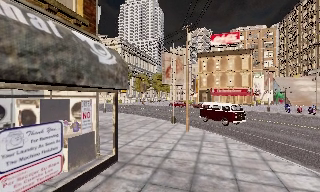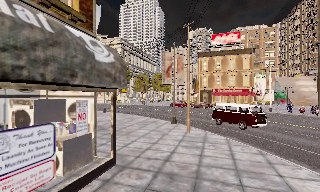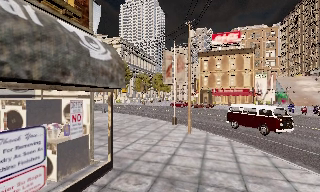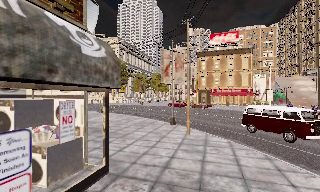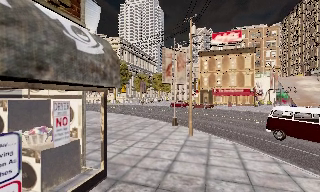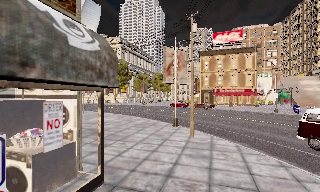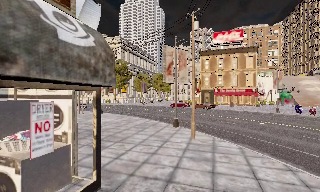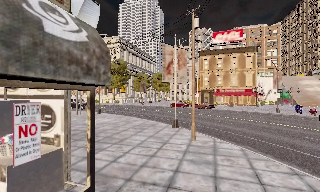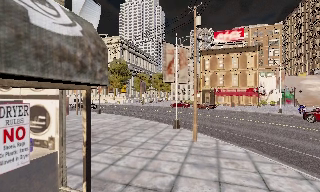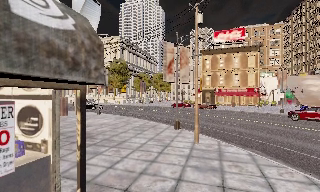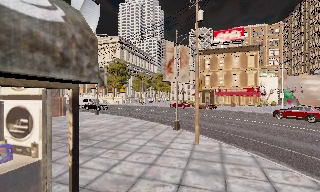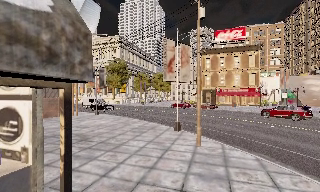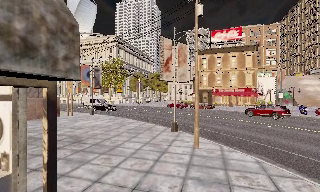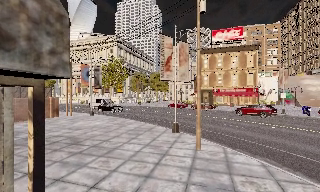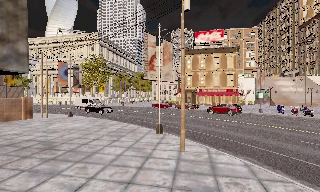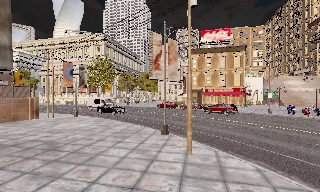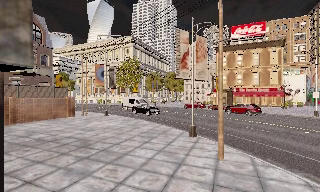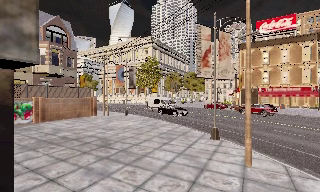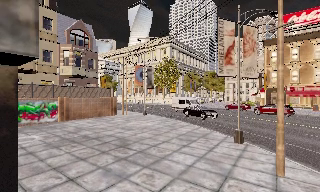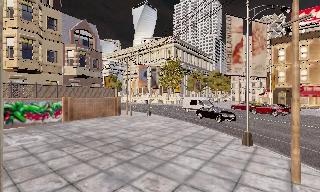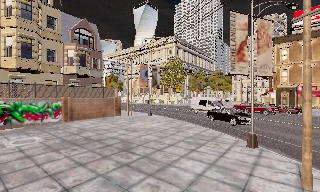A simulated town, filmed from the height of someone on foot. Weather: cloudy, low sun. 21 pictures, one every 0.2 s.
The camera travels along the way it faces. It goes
forward.
0.0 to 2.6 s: The camera travels forward, about 4 m, so what stands in front looms larger.
2.6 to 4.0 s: The scene slides to the right, as the camera pans about 20 degrees to its left. It travels forward, about 2 m, so what stands in front looms larger.
The film runs forward here.
